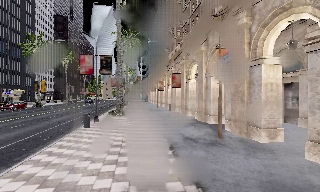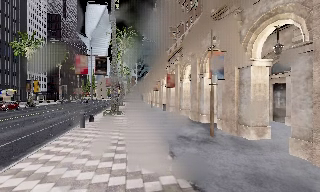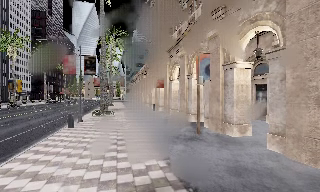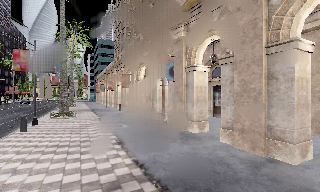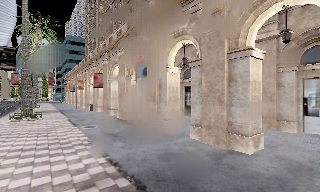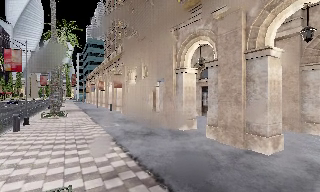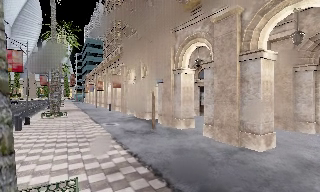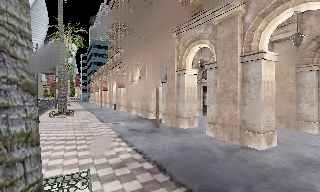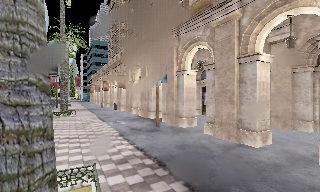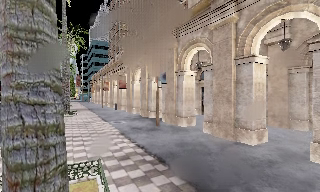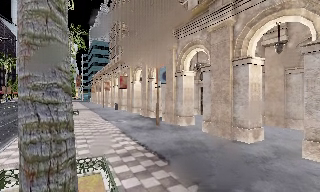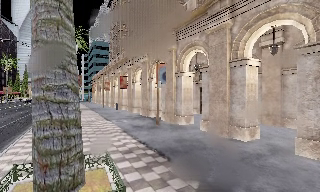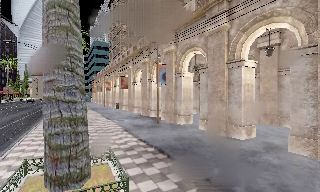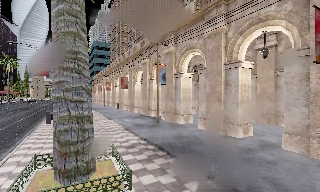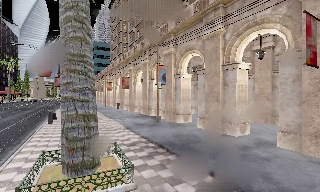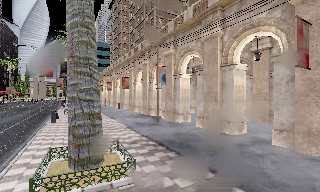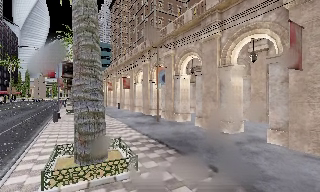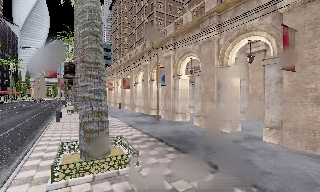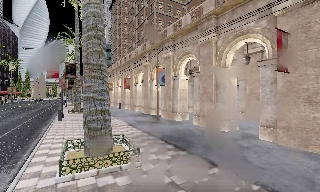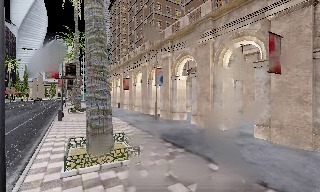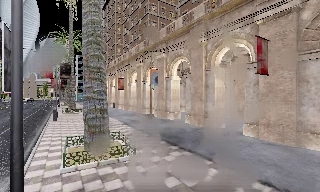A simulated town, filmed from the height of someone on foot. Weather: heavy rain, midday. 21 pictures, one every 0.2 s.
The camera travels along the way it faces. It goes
backward.
0.0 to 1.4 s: The scene slides to the left, as the camera pans about 20 degrees to its right. It travels backward, about 2.5 m, so what stands in front gets smaller.
1.4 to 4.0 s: The camera travels backward, about 4.5 m, so what stands in front gets smaller.
The film runs backward here.
